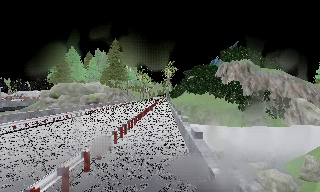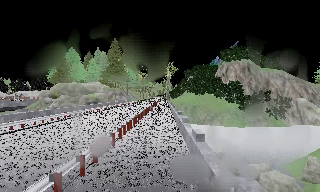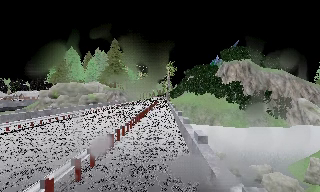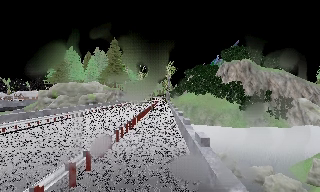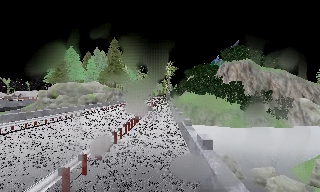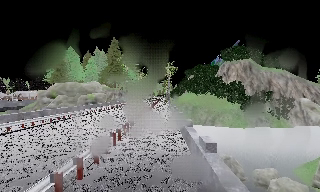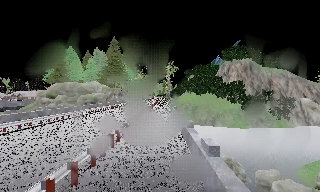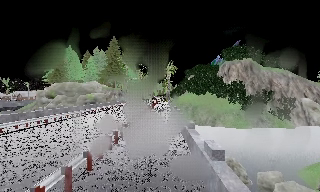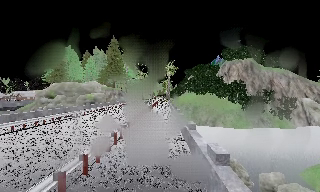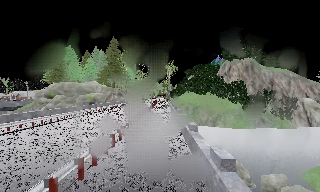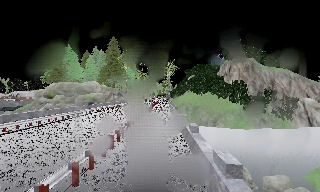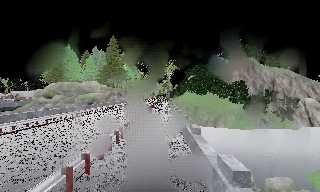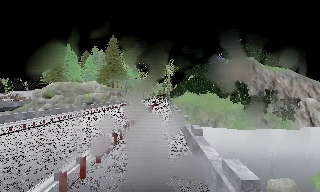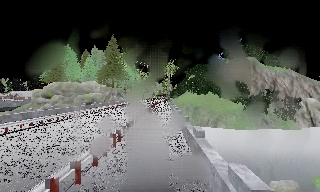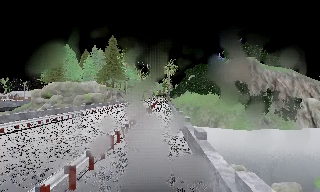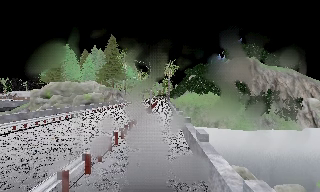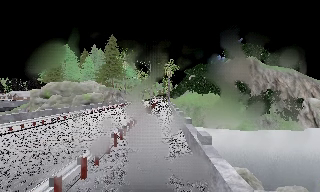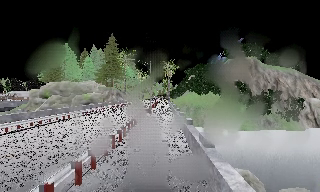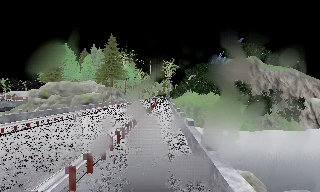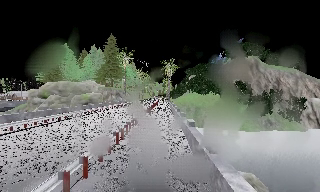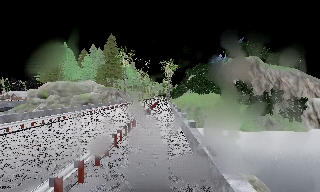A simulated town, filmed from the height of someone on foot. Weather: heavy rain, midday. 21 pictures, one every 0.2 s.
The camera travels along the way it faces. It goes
forward.
0.0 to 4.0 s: The camera travels forward, about 6 m, so what stands in front looms larger.
The film runs forward here.
